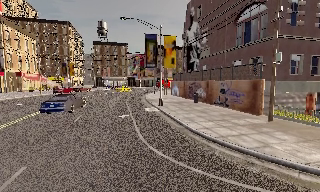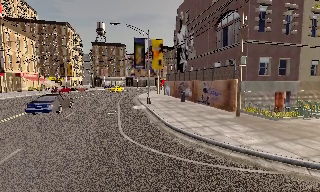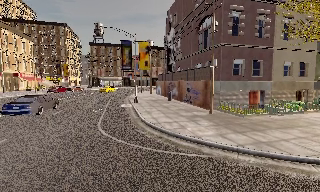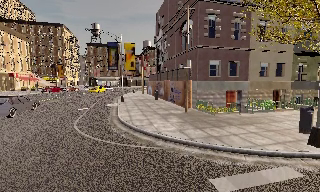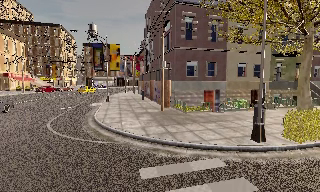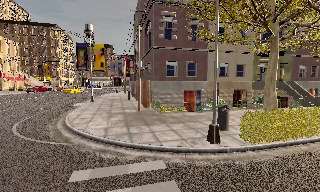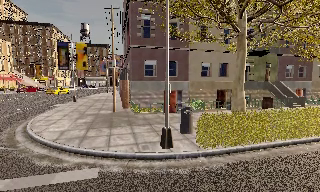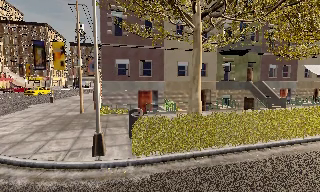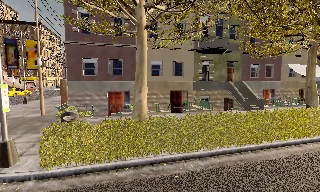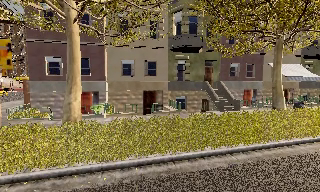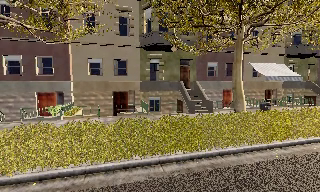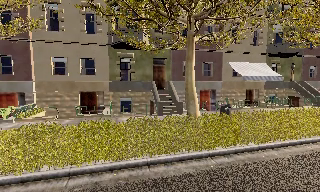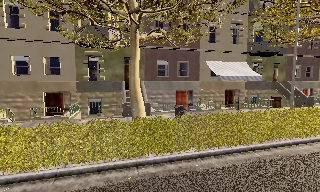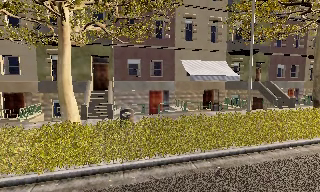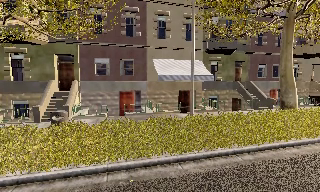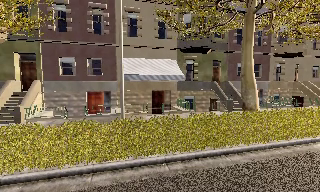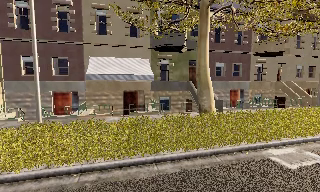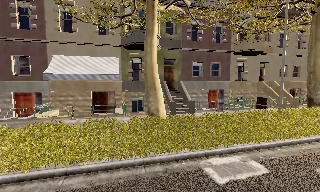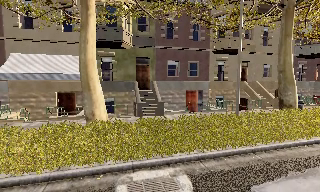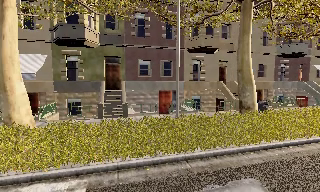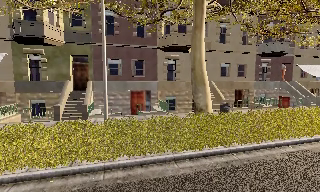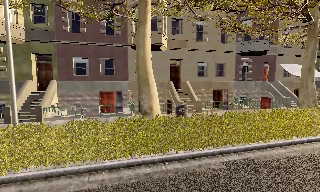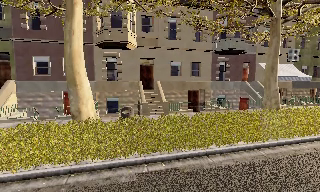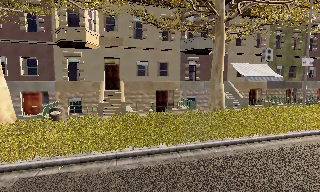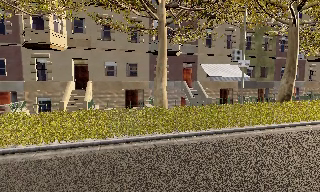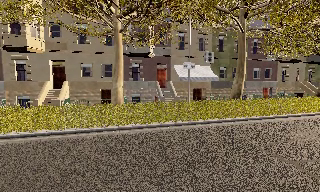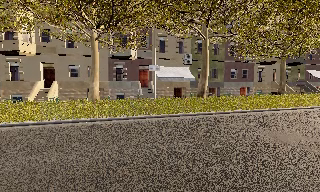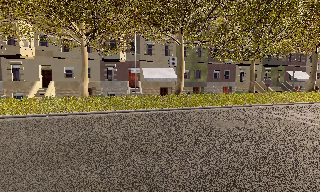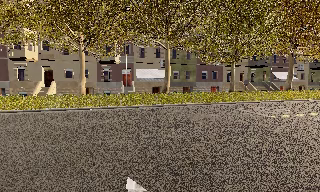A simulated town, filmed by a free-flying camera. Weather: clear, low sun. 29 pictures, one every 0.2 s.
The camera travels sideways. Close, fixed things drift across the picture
to the left.
0.0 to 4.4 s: The camera travels to its right, about 45 m, so close, fixed things drift to the left.
4.4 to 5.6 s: The camera travels to its right and backward, about 15 m, so close, fixed things drift to the left.
The film runs backward here.
